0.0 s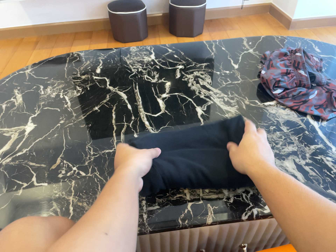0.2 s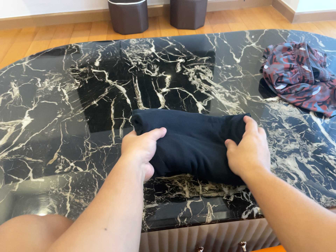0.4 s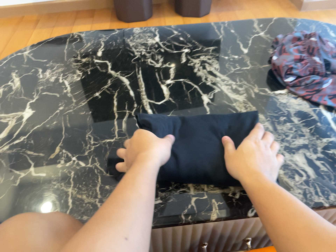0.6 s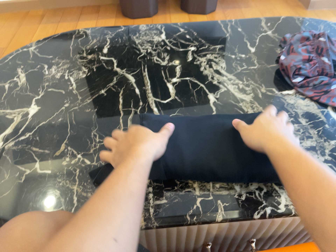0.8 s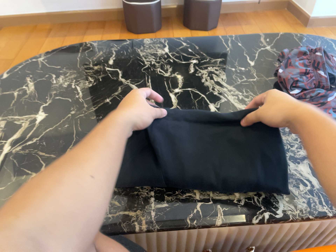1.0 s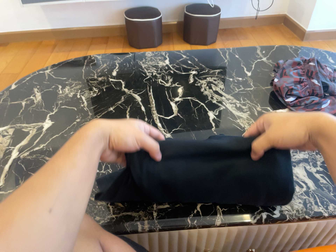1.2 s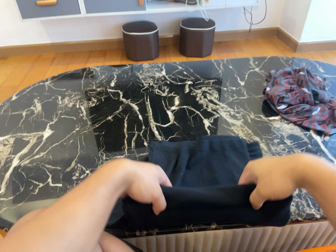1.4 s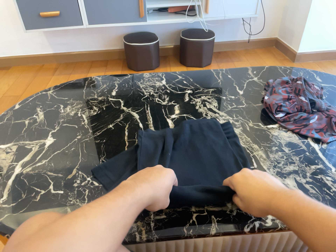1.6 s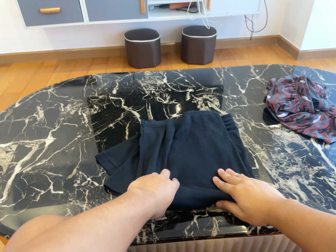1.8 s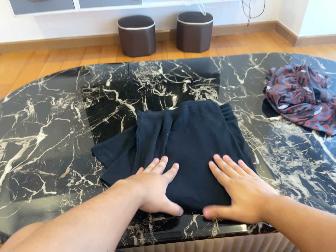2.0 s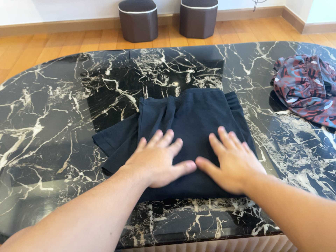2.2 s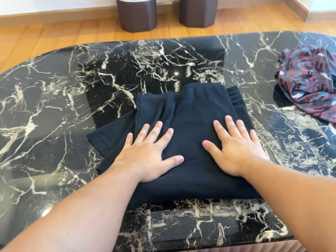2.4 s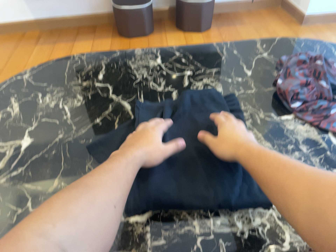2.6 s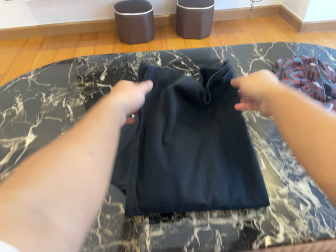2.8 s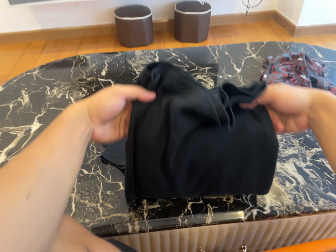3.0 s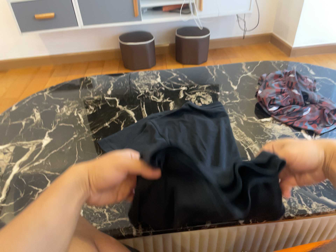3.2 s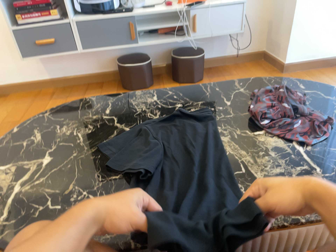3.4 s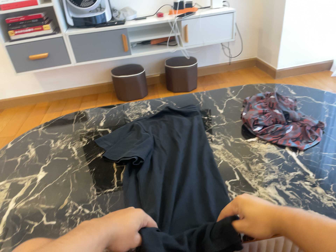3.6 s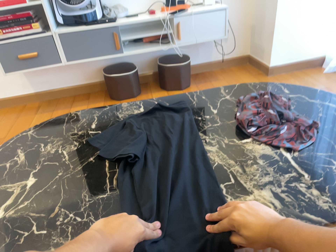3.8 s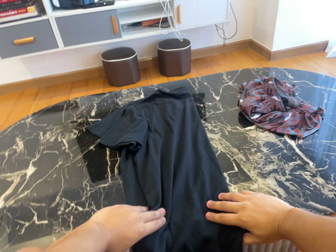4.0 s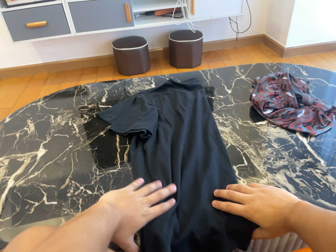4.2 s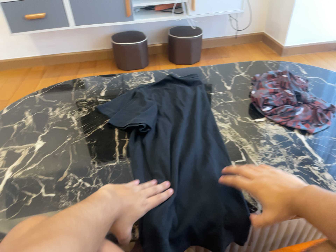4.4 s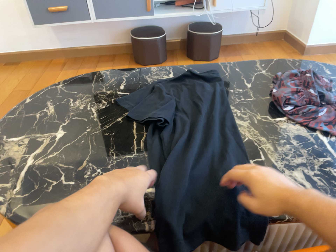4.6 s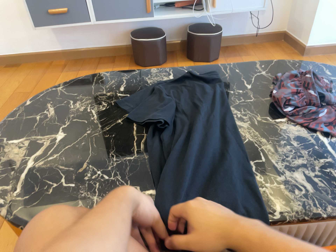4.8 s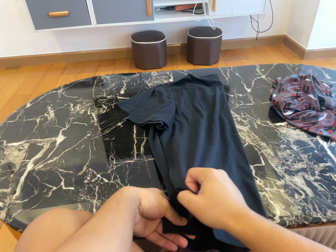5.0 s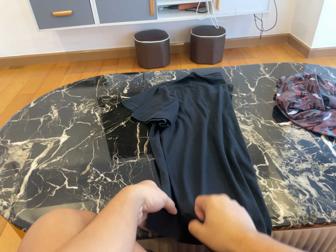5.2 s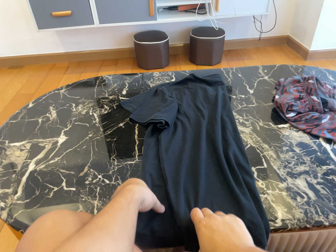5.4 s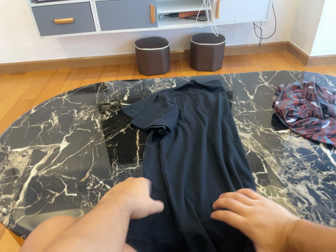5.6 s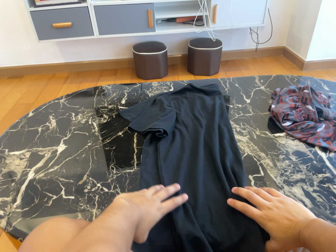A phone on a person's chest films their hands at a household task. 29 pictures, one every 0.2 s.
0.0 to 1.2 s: The camera shifts only a little, or ends up much as it began.
1.2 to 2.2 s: The camera travels forward and toward the top of its view, about 10 cm, so what stands in front looms larger.
2.2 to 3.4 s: The camera travels backward and toward the bottom of its view, about 16 cm, so what stands in front gets smaller. Its aim tips toward the top of its view by about 15 degrees.
3.4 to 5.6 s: The camera shifts only a little, or ends up much as it began.
The film runs backward here.
